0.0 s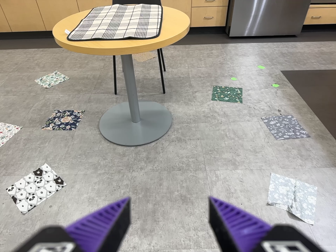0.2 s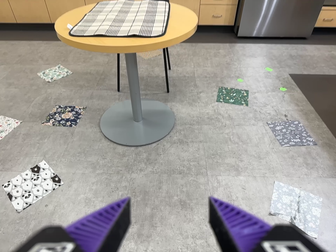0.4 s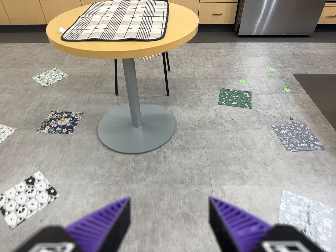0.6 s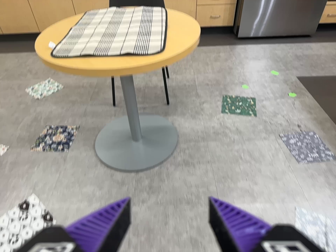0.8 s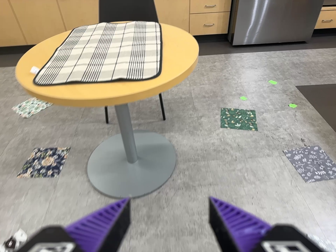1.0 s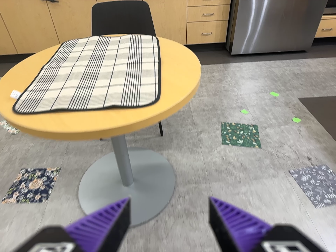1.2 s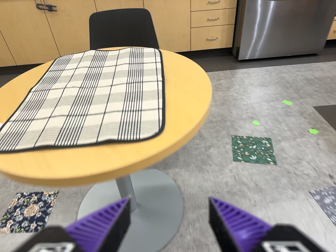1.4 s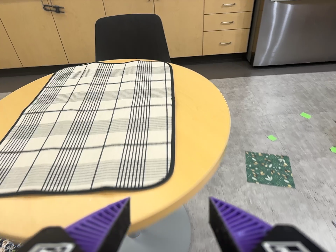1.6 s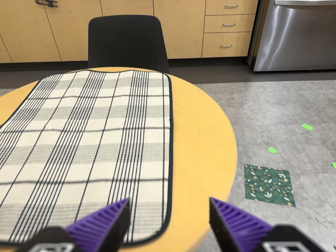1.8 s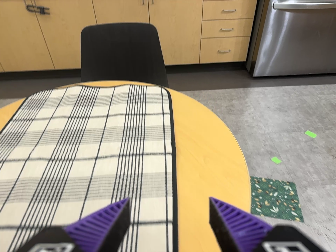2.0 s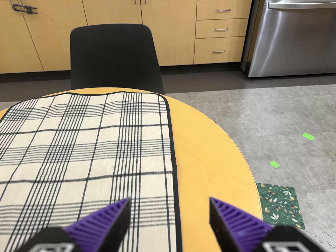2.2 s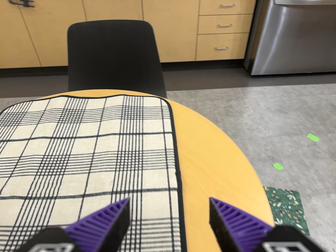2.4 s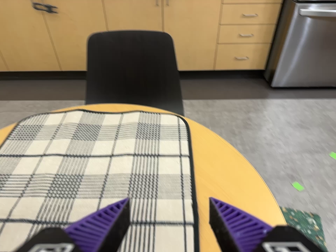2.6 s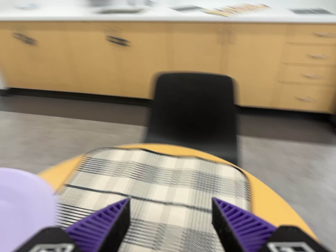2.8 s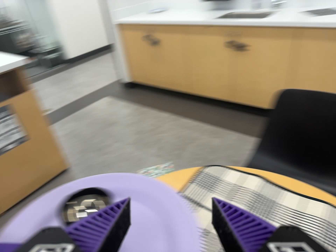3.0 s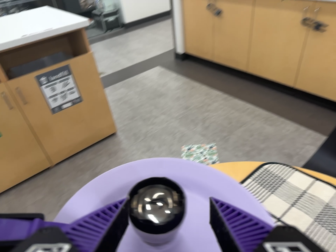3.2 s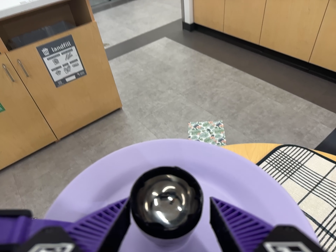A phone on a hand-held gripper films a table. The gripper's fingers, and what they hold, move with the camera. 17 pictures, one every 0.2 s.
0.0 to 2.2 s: The camera travels forward and toward the top of its view, about 120 cm, so what stands in front looms larger.
2.2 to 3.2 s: The camera pans to its left by about 50 degrees. It travels toward the top of its view, to its left and forward, about 30 cm, so close, fixed things drift downward. It rolls about its line of sight by about 30 degrees, and the scene rotates clockwise.
The film runs forward here.
